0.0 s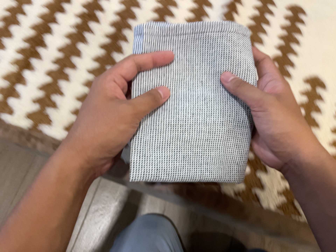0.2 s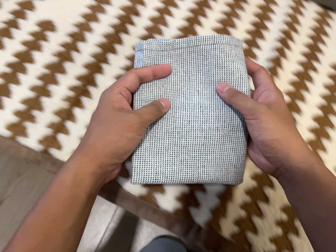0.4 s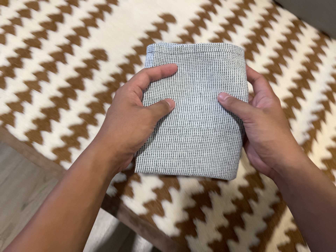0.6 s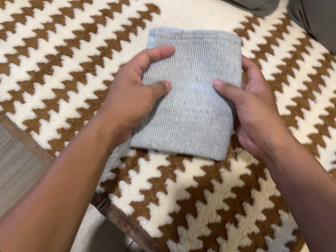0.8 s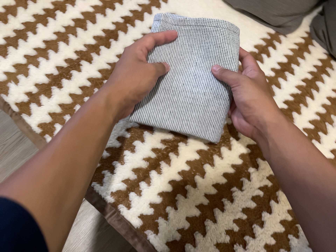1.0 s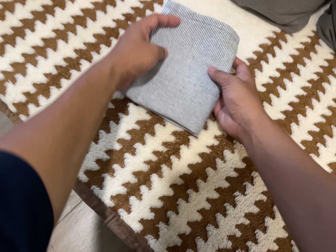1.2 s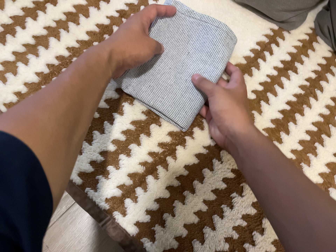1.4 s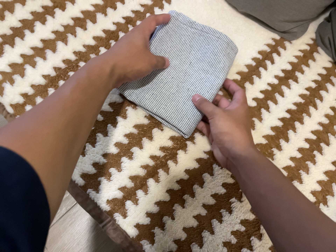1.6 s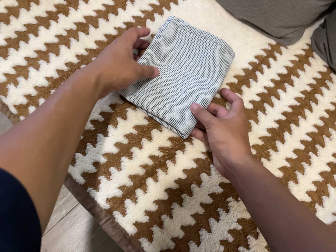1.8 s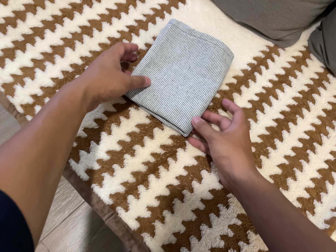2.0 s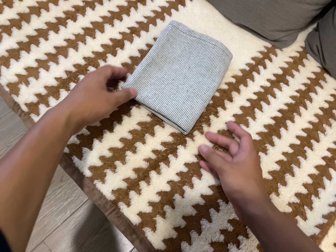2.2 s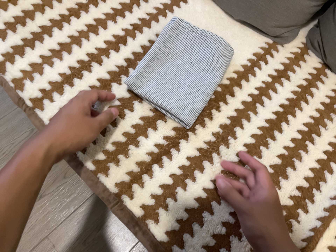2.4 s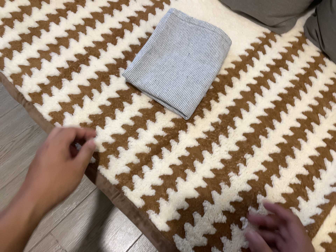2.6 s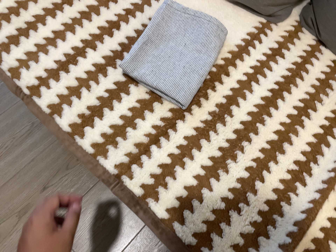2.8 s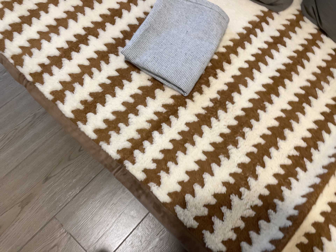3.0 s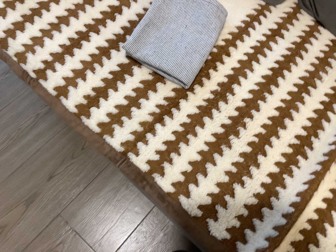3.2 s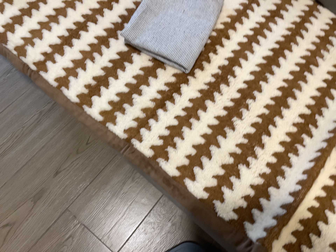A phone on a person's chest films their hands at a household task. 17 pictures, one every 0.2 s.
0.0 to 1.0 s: The camera travels toward the top of its view and to its left, about 24 cm, so close, fixed things drift downward. It rolls about its line of sight by about 25 degrees, and the scene rotates clockwise.
1.0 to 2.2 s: The camera shifts only a little, or ends up much as it began.
2.2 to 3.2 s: The camera travels toward the bottom of its view, about 9 cm, so close, fixed things drift upward.
The film runs forward here.
